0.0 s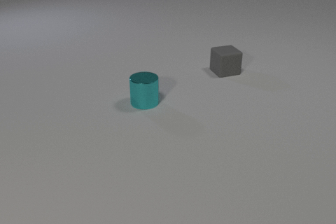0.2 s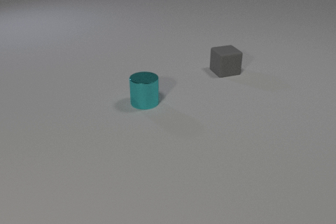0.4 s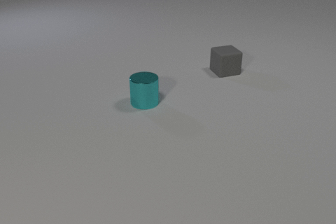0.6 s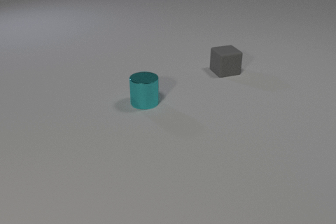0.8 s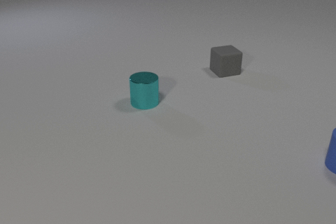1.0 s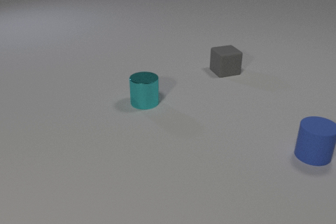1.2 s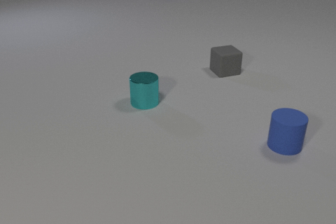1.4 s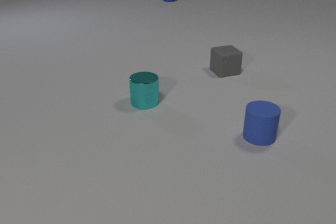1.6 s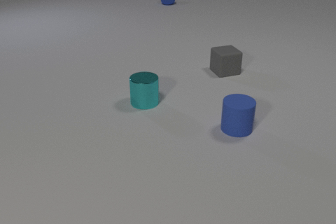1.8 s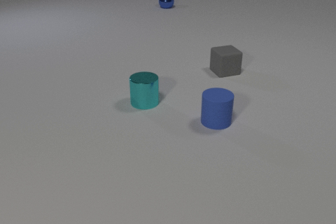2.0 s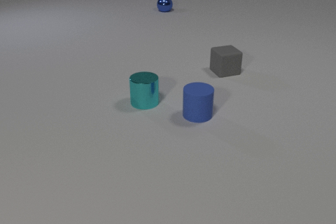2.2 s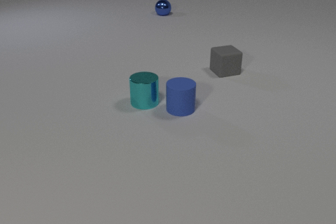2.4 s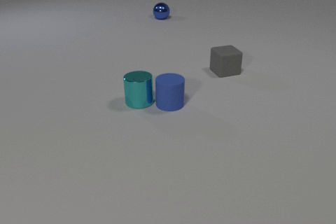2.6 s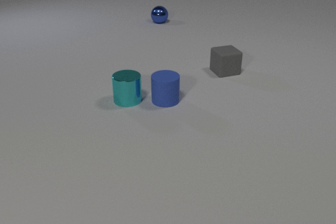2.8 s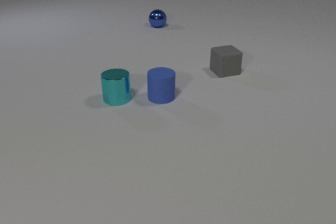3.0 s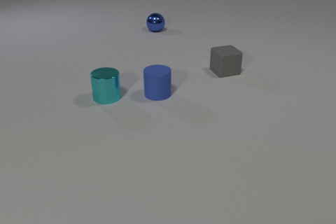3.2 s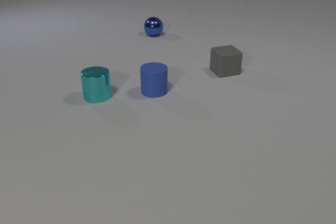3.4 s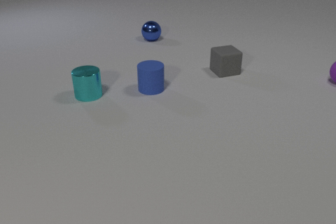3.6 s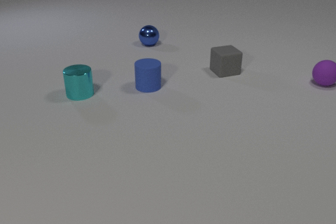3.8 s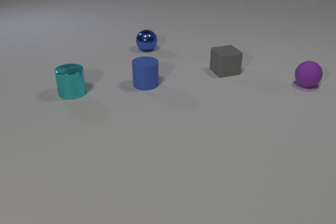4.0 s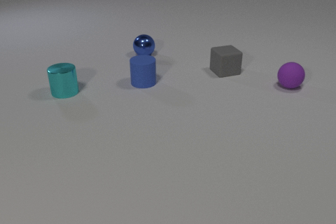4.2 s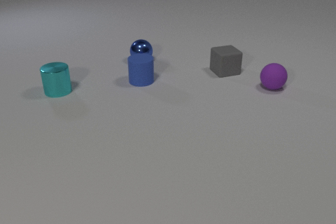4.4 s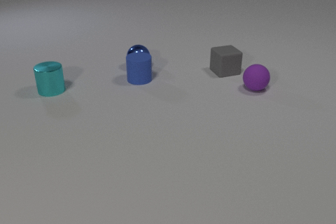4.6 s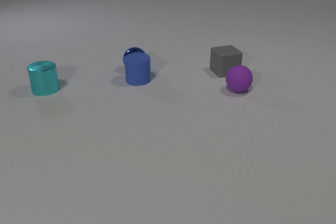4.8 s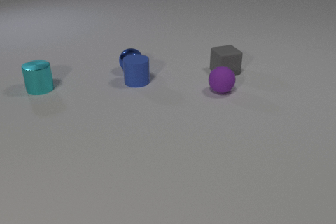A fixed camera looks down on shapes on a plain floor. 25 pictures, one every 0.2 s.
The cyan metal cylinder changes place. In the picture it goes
to the left.
The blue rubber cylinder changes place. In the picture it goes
to the left.
0.0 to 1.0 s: The blue rubber cylinder comes in at the right edge, slides to the left.
1.0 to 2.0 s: The blue rubber cylinder slides to the left and away from the camera. The blue metal sphere comes in at the top edge, rolls toward the camera.
2.0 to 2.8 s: The blue rubber cylinder slides to the left and away from the camera. The cyan metal cylinder slides to the left. The blue metal sphere rolls toward the camera. The blue rubber cylinder and the cyan metal cylinder collide.
2.8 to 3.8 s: The blue rubber cylinder slides away from the camera and to the left. The cyan metal cylinder slides to the left and away from the camera. The blue metal sphere rolls toward the camera. The purple rubber sphere comes in at the right edge, rolls to the left and toward the camera.
3.8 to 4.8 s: The blue rubber cylinder slides to the left and away from the camera. The cyan metal cylinder slides to the left and away from the camera. The blue metal sphere rolls toward the camera. The purple rubber sphere rolls to the left and toward the camera. The blue rubber cylinder and the blue metal sphere collide.
Are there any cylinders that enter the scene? yes.
How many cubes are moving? 0.
Are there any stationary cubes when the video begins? yes.
